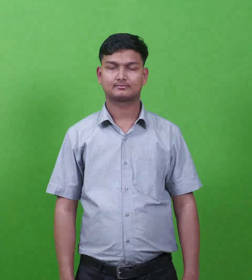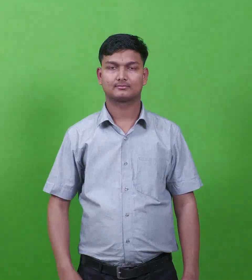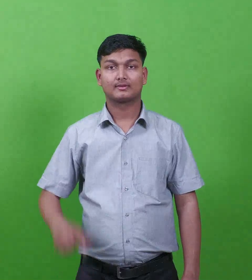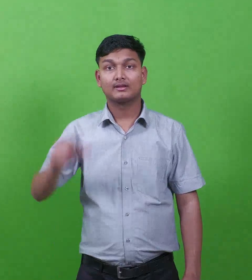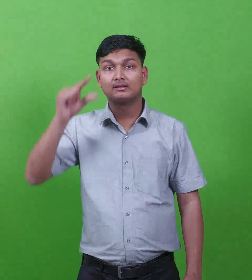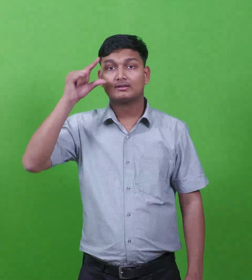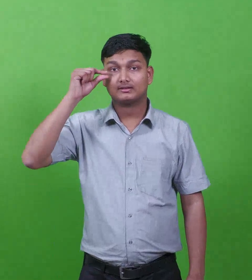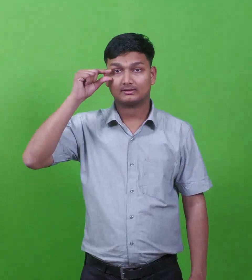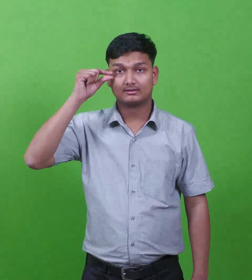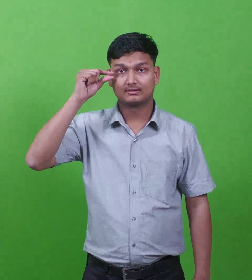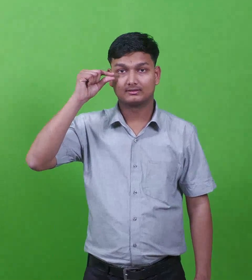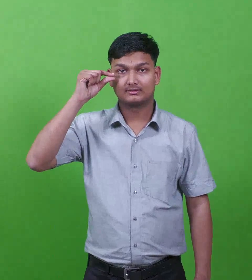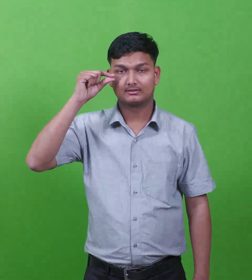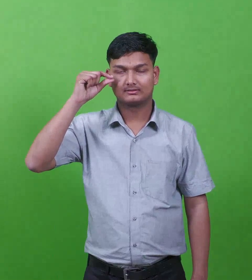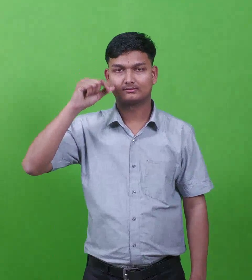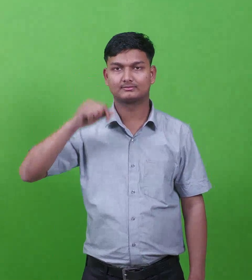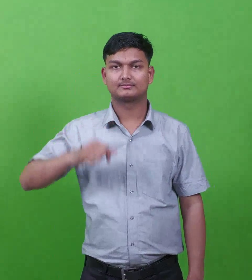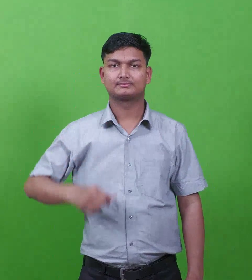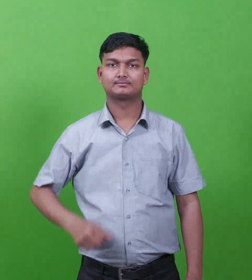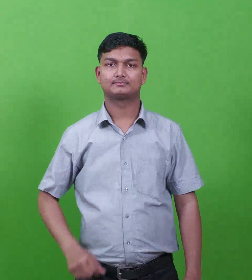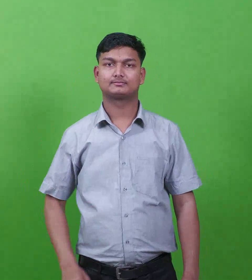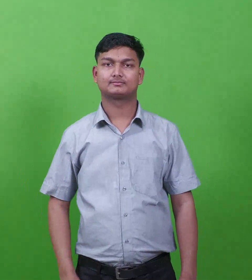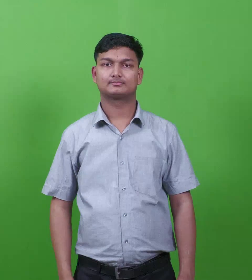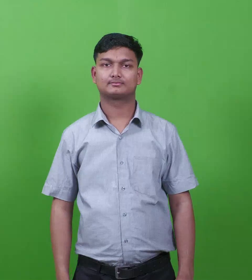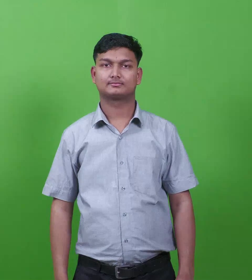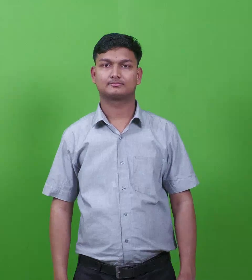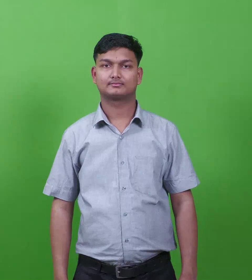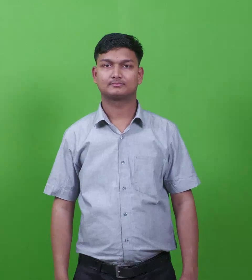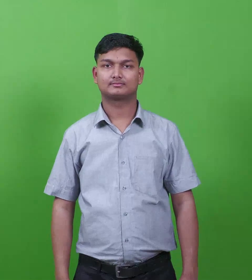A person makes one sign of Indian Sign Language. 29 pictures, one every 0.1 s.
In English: leah
